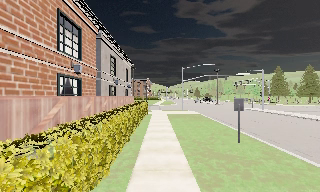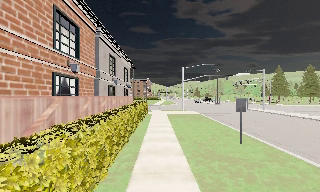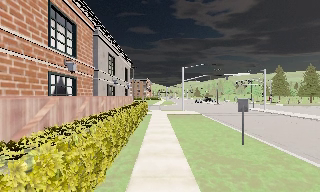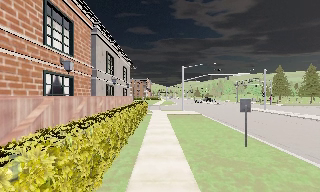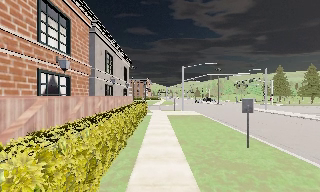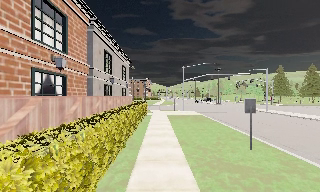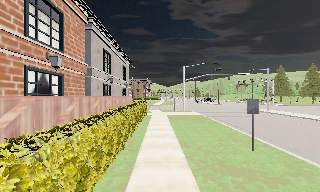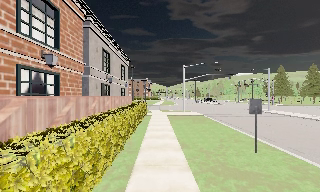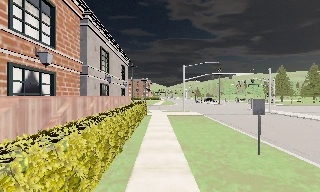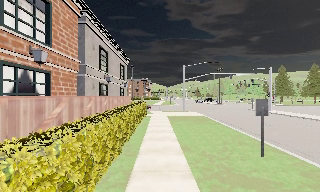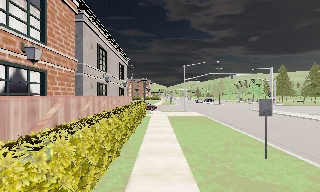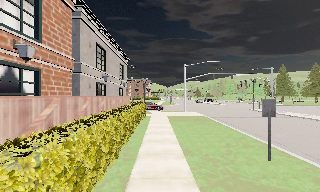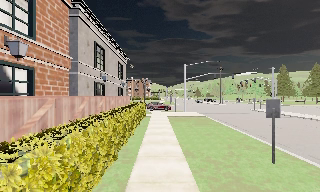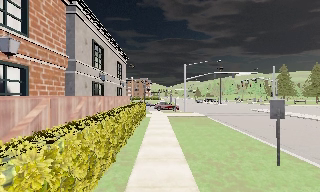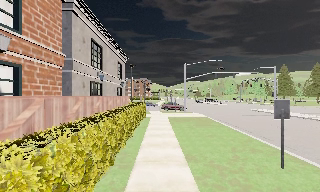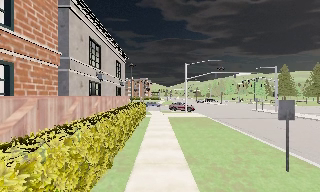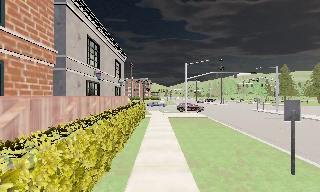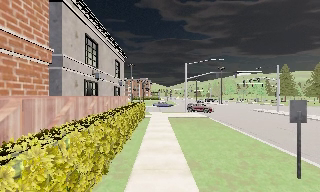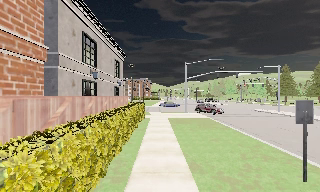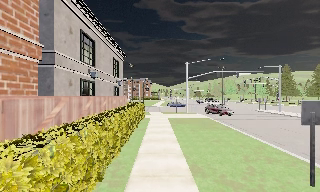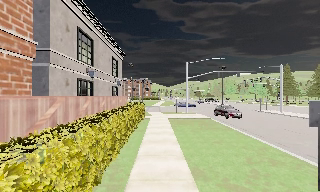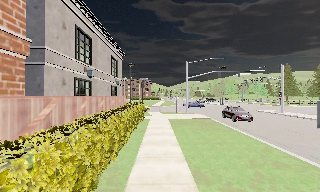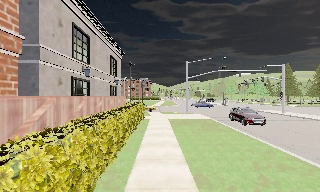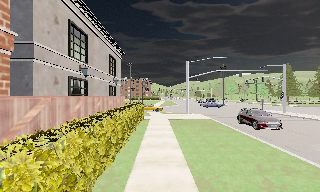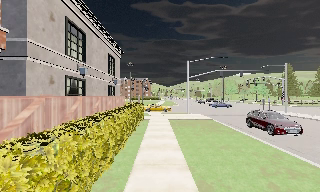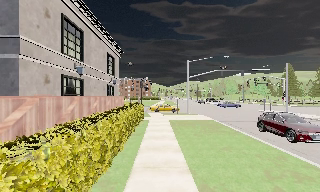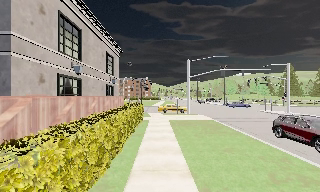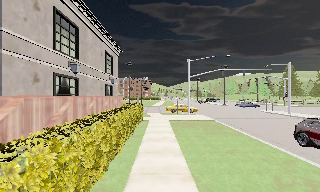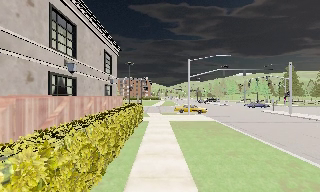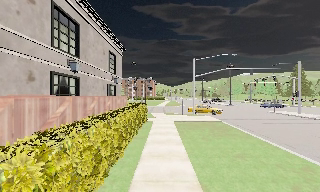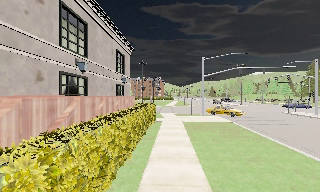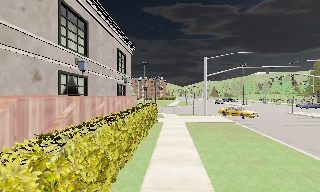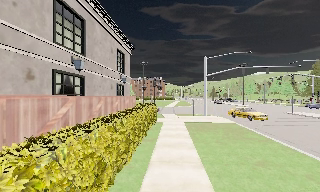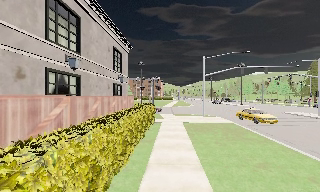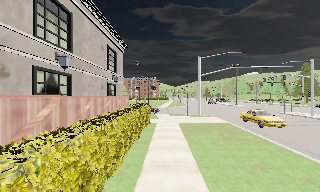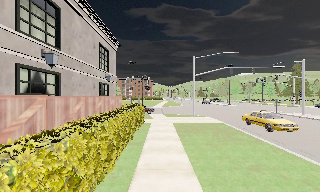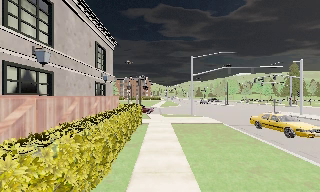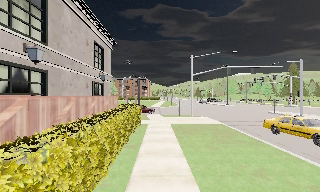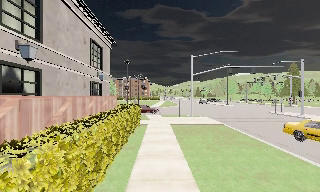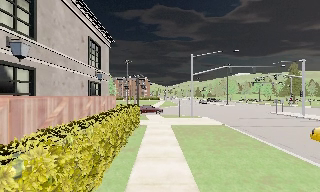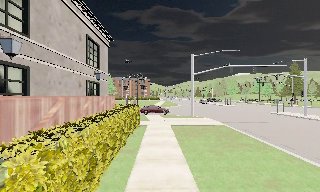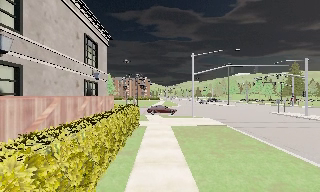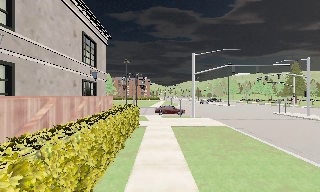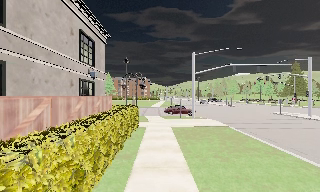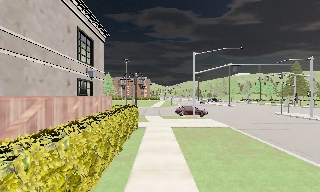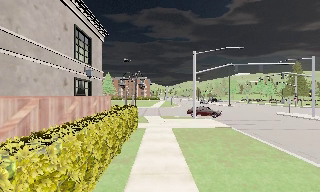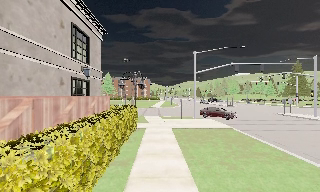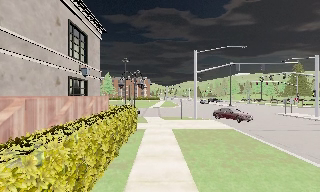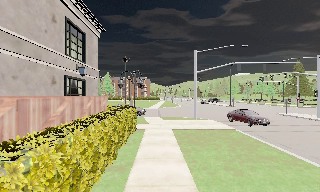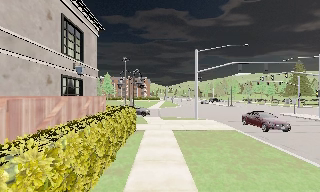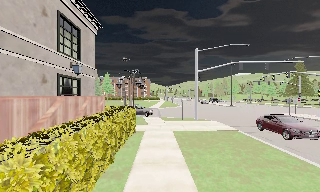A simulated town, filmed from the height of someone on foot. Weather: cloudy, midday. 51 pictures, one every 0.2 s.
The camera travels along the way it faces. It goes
forward.
0.0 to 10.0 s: The camera travels forward, about 11 m, so what stands in front looms larger.
The film runs forward here.
